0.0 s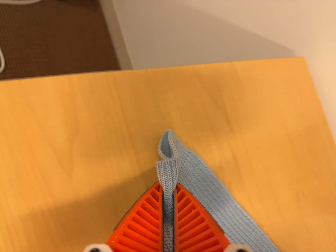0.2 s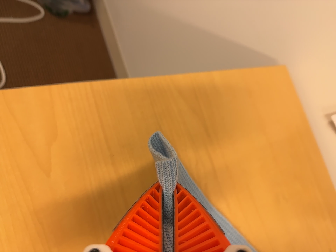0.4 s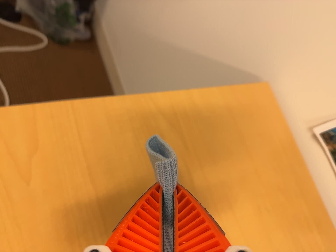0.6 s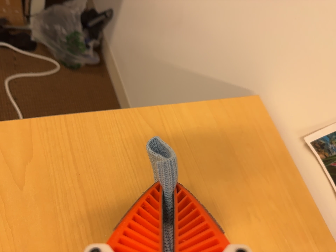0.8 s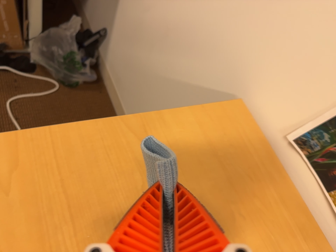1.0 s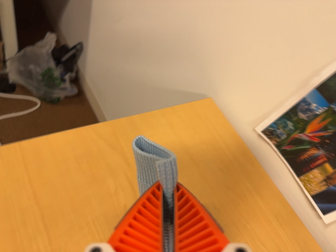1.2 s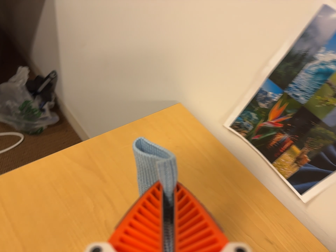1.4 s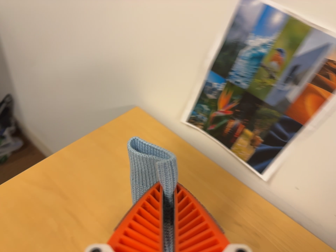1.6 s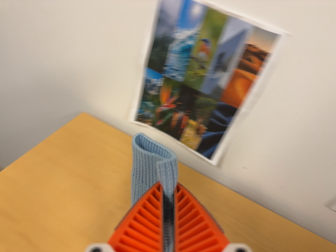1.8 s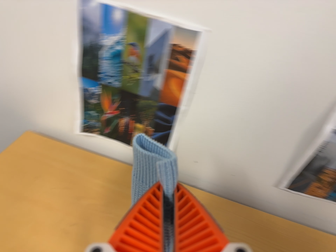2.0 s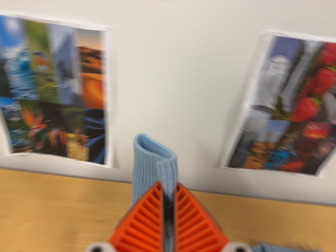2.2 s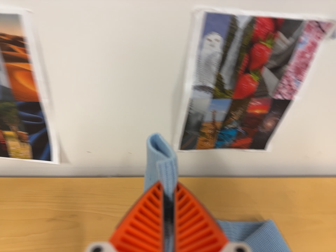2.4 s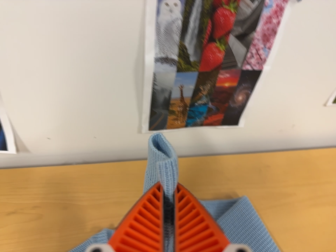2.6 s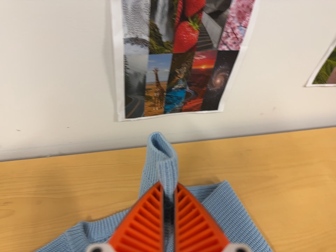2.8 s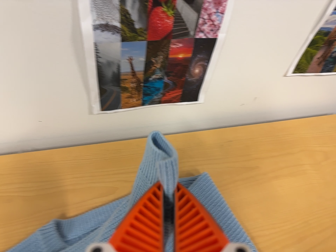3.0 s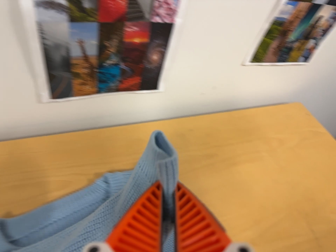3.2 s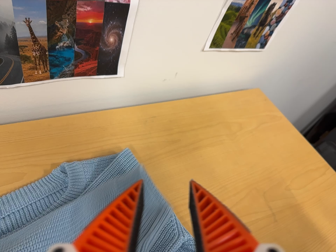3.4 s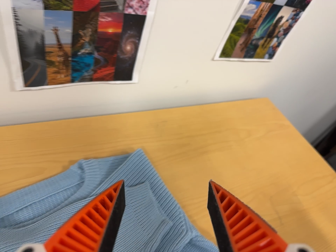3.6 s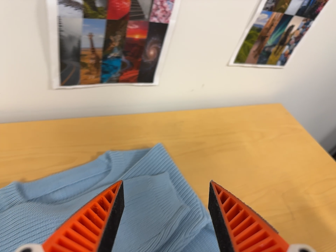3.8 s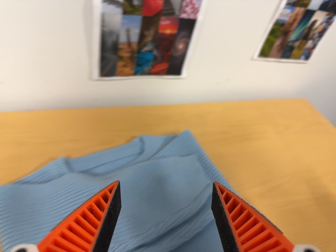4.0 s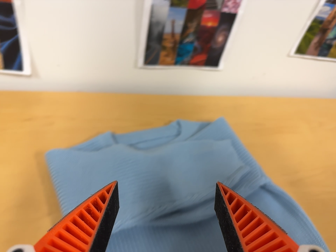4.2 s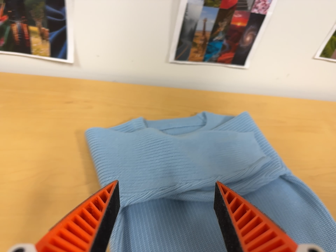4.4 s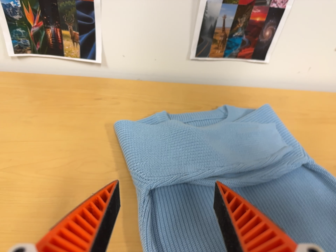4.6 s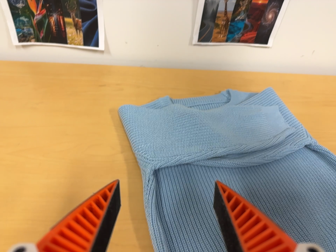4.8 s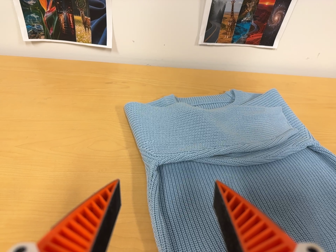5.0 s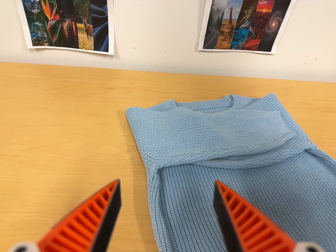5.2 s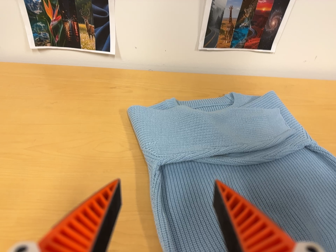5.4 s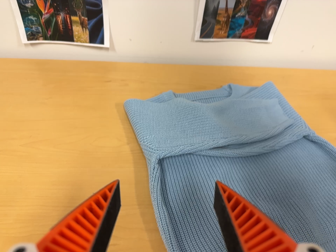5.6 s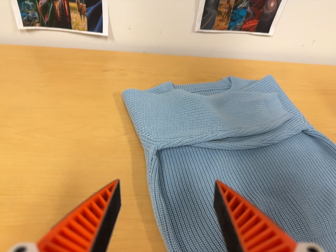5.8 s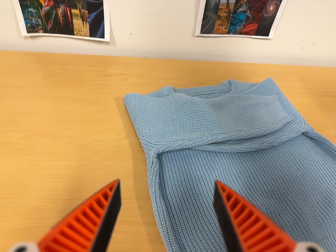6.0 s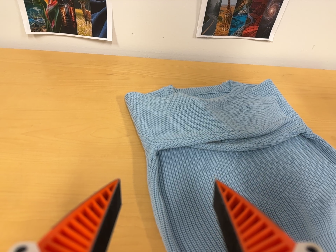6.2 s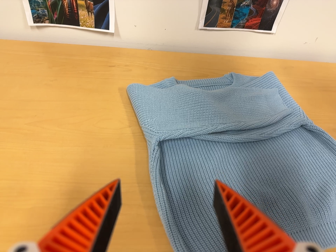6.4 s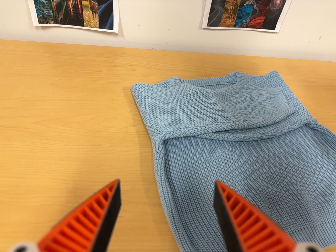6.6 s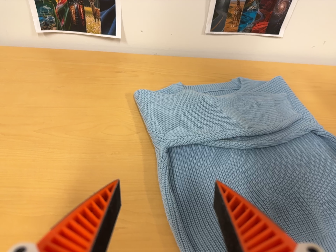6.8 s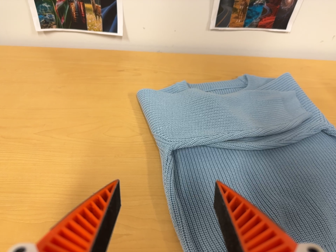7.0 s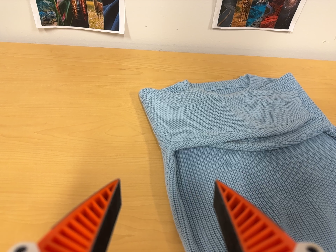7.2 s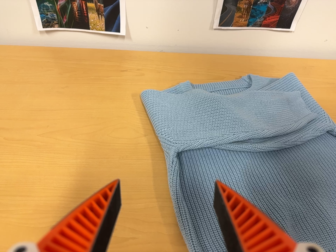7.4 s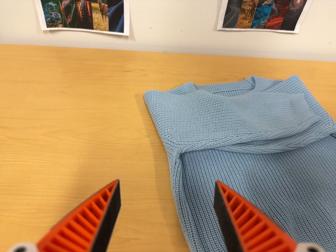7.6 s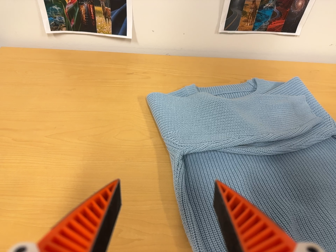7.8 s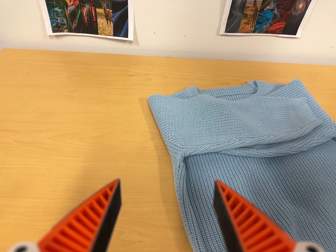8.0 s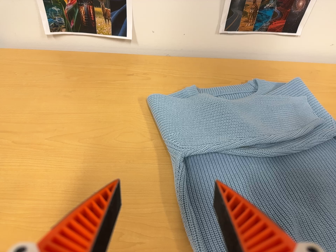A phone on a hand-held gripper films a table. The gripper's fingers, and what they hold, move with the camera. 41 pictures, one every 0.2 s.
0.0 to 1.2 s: The camera travels to its right and backward, about 26 cm, so close, fixed things drift to the left. Its aim tips toward the top of its view by about 20 degrees, and the scene shifts downward. It rolls about its line of sight by about 25 degrees, and the scene rotates counterclockwise.
1.2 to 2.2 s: The scene slides to the left, as the camera pans about 35 degrees to its right. It travels to its right, about 26 cm, so close, fixed things drift to the left. It rolls about its line of sight by about 45 degrees, and the scene rotates counterclockwise.
2.2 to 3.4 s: The camera swings to its right by about 25 degrees, and the scene slides to the left. It travels to its right and toward the bottom of its view, about 12 cm, so close, fixed things drift to the left. Its aim tips toward the bottom of its view by about 10 degrees, and the scene shifts upward. It rolls about its line of sight by about 10 degrees, and the scene rotates counterclockwise.
3.4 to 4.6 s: The camera swings to its left by about 25 degrees, and the scene slides to the right. It travels toward the bottom of its view and backward, about 28 cm, so close, fixed things drift upward.
4.6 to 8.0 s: The camera shifts only a little, or ends up much as it began.
The film runs forward here.
